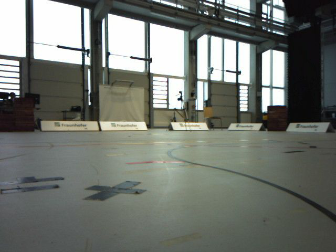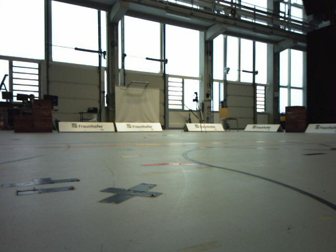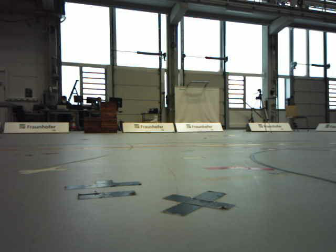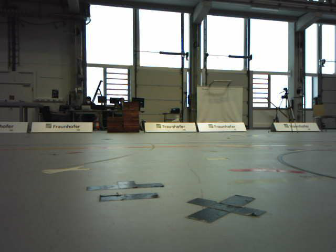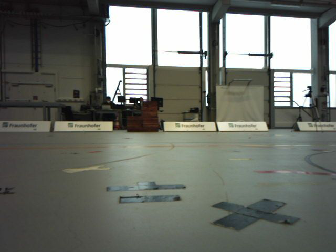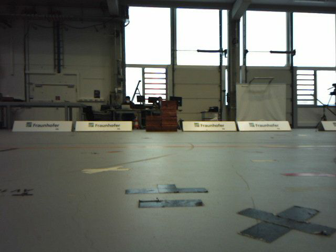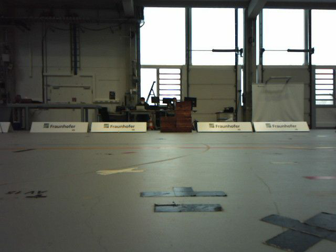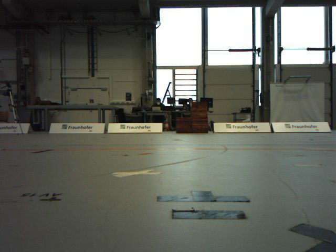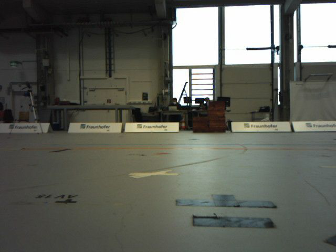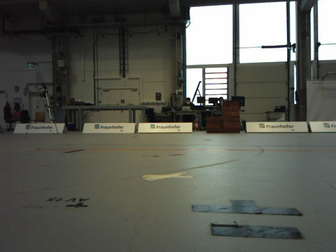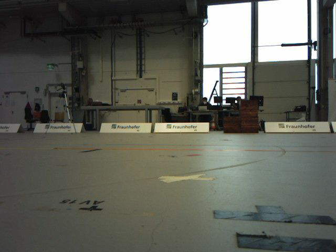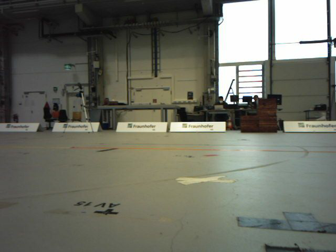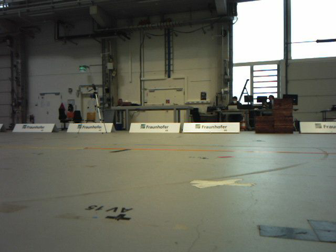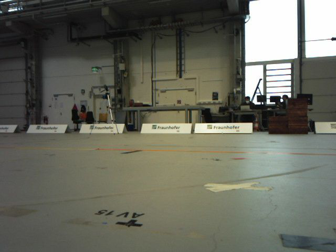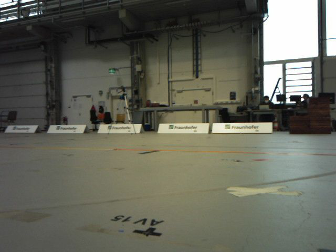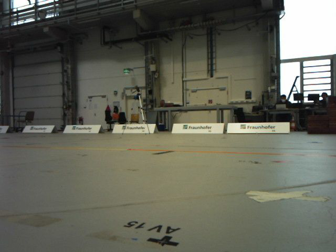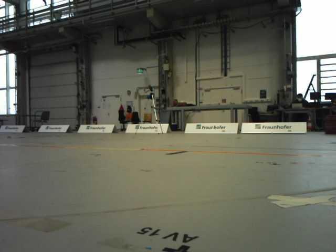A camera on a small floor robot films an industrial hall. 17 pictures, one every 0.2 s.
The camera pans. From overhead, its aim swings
counterclockwise.
The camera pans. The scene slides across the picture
to the right.
0.0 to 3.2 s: The scene slides to the right, as the camera pans about 60 degrees to its left. It travels forward, about 0.6 m.
The film runs forward here.
